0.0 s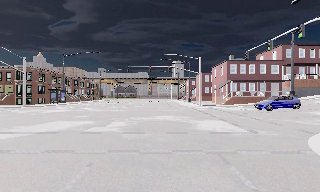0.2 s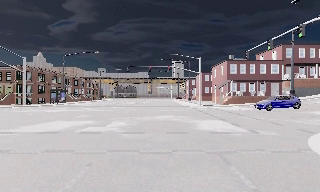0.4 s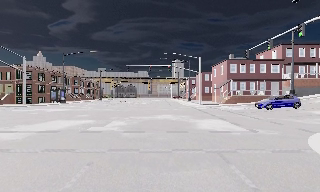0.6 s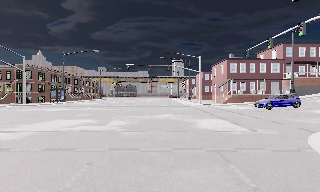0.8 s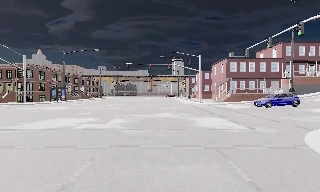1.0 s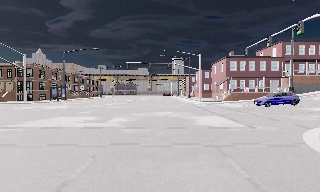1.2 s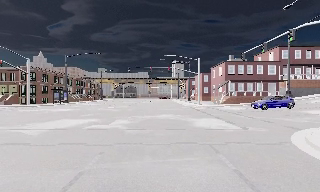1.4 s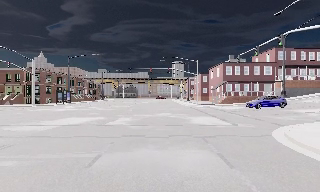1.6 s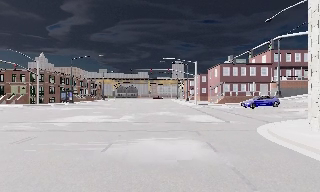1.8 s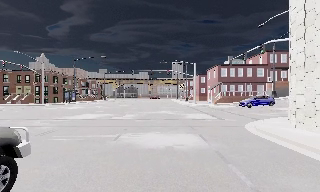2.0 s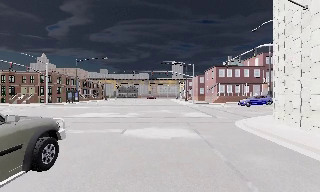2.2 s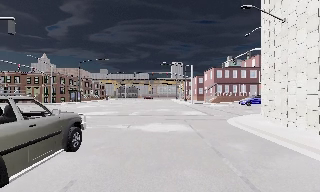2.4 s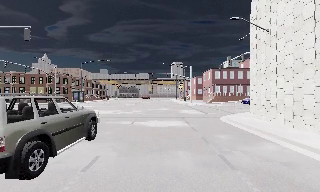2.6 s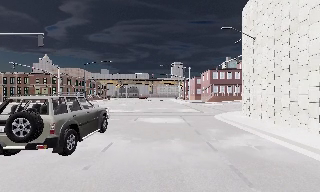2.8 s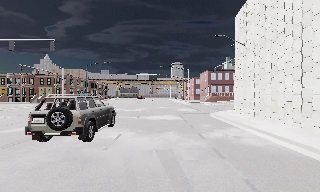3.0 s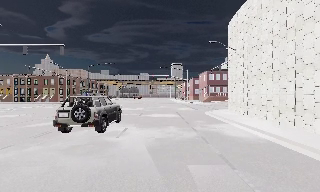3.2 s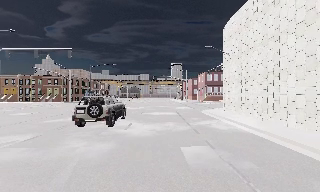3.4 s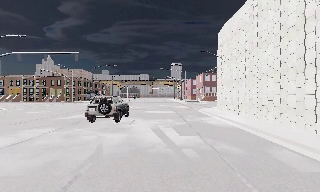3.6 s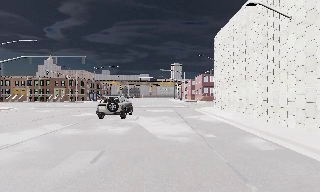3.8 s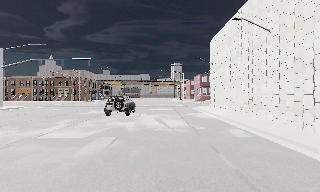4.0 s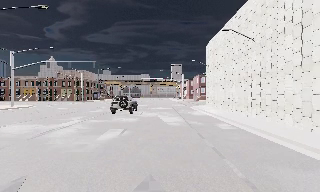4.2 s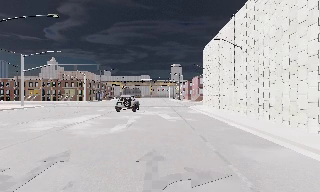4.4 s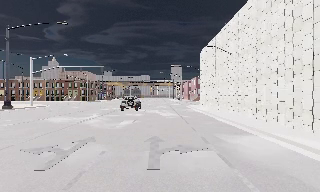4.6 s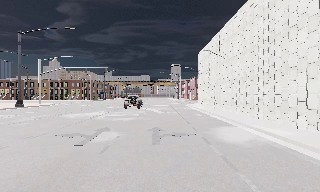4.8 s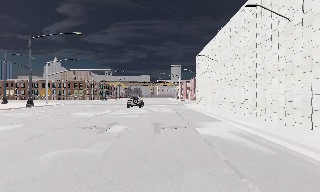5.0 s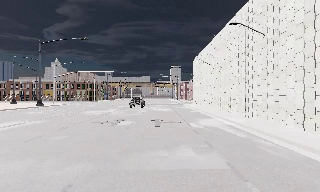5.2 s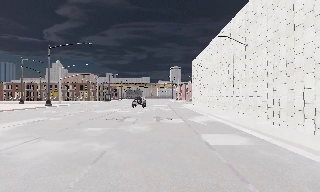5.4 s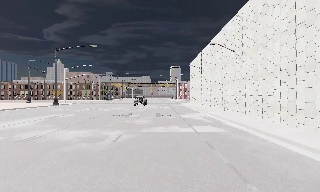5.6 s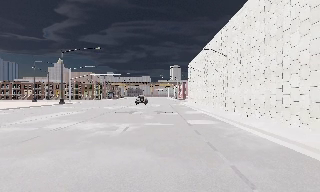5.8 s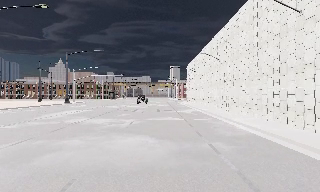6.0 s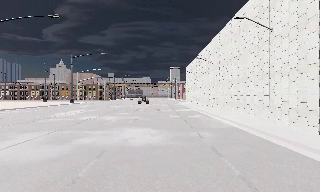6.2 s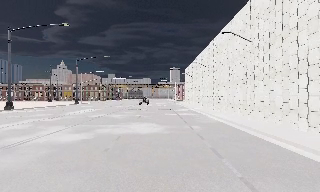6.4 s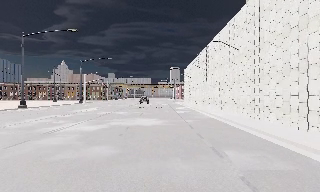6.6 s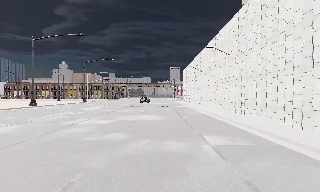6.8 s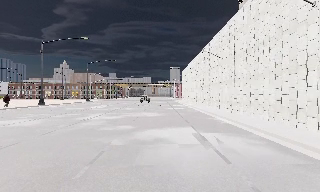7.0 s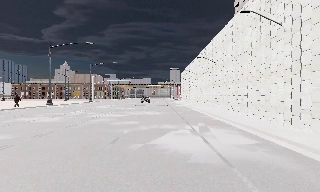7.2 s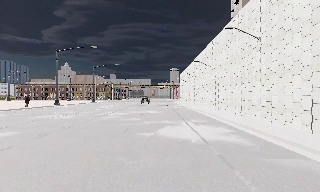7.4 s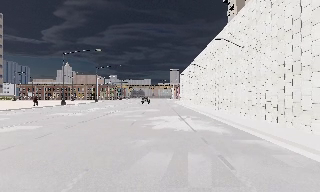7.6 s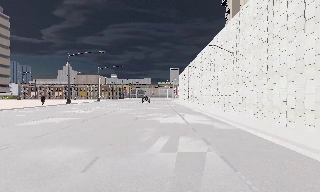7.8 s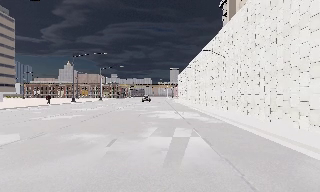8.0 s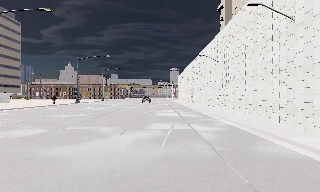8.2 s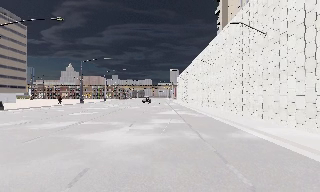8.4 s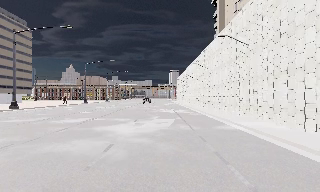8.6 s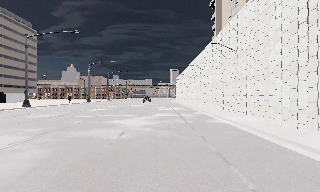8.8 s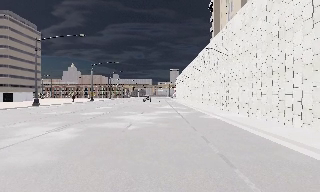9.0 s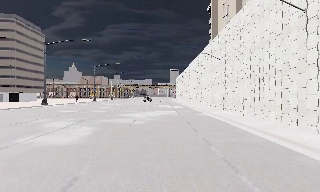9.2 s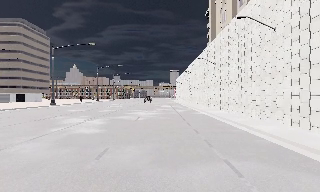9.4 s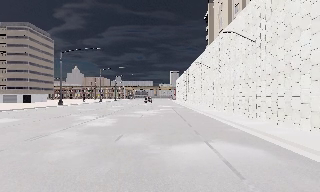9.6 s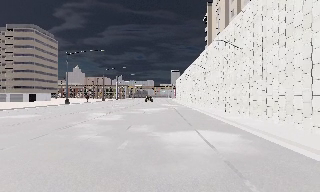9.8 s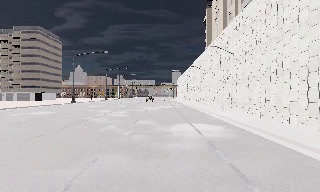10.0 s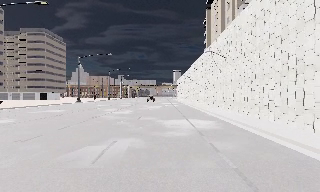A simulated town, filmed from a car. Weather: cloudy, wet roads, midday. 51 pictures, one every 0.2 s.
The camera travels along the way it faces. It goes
backward.
0.0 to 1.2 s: The camera travels backward, about 1 m, so what stands in front gets smaller. It gains speed.
1.2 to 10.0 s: The camera travels backward, about 75 m, so what stands in front gets smaller.
The film runs backward here.
